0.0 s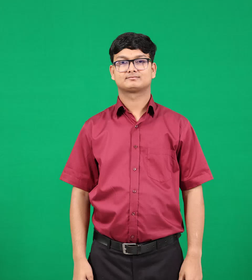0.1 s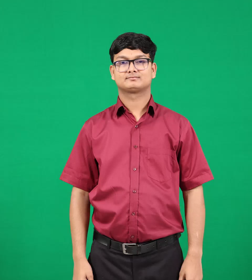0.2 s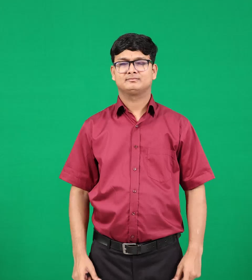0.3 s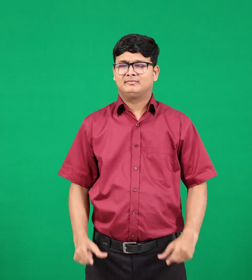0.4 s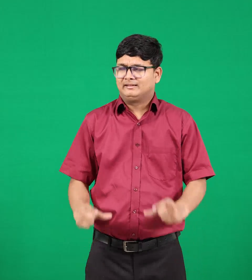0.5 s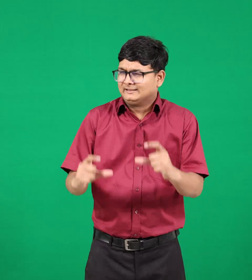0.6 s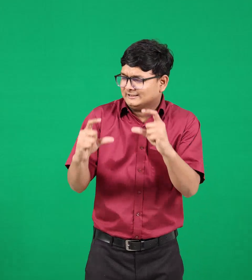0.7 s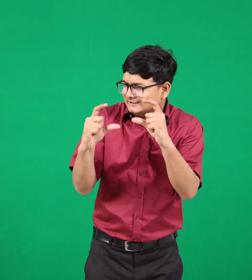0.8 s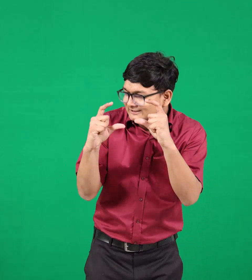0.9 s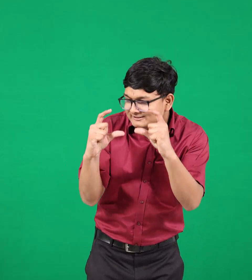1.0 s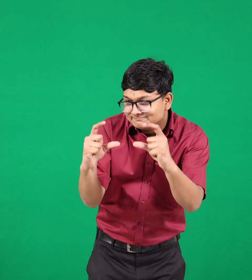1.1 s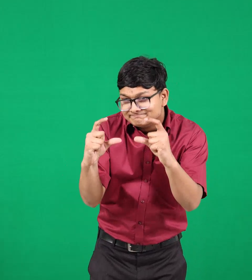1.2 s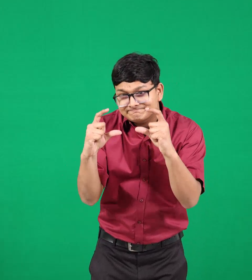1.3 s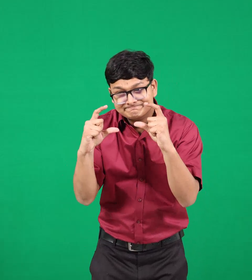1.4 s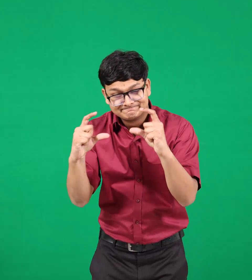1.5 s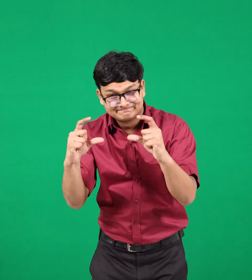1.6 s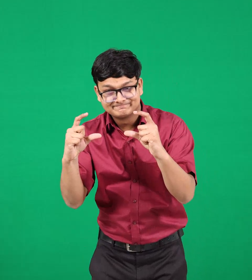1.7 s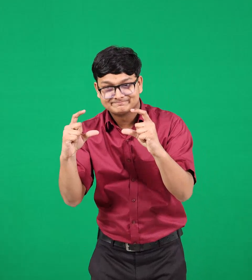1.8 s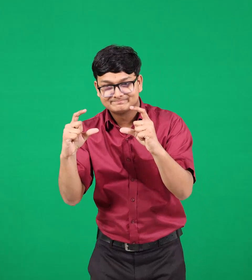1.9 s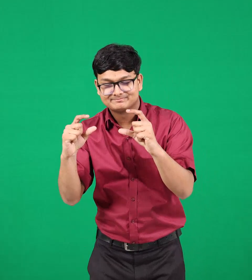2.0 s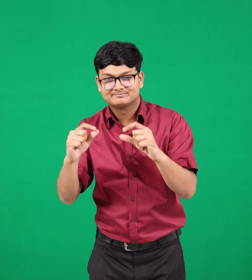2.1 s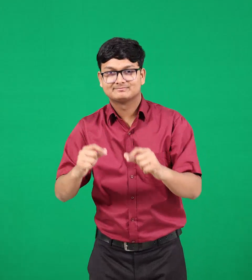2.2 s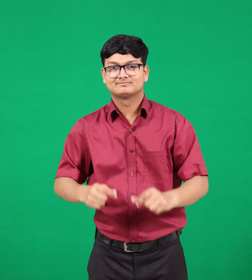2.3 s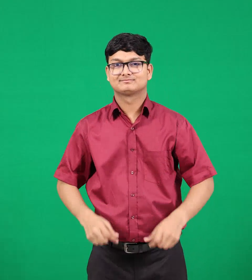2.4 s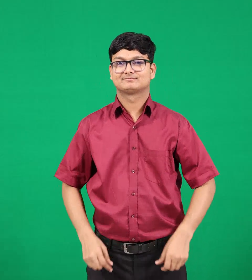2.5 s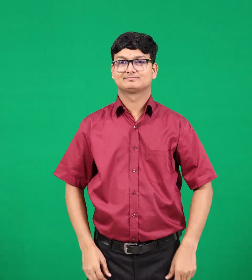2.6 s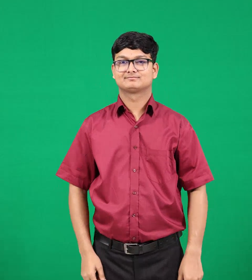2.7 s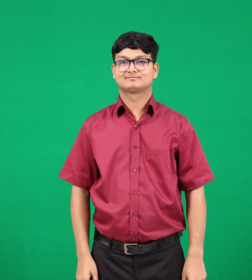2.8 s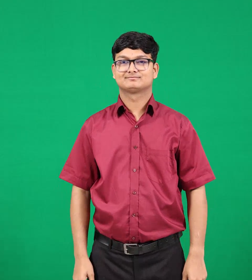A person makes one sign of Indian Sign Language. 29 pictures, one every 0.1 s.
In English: careful
